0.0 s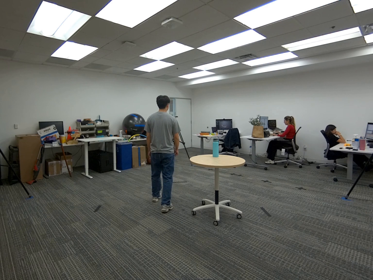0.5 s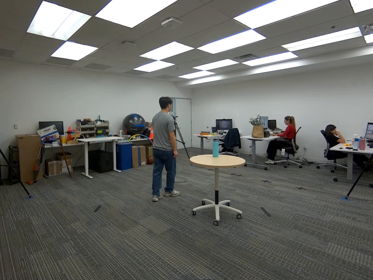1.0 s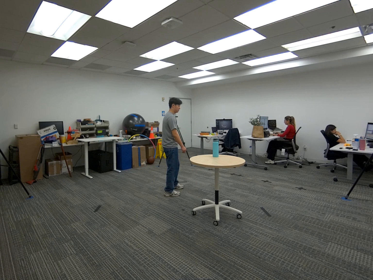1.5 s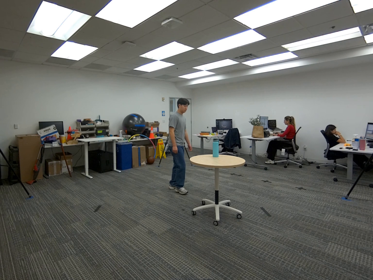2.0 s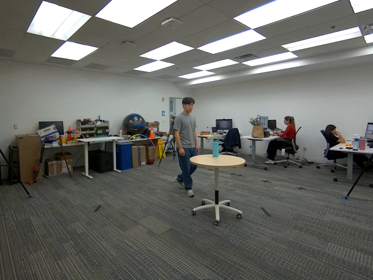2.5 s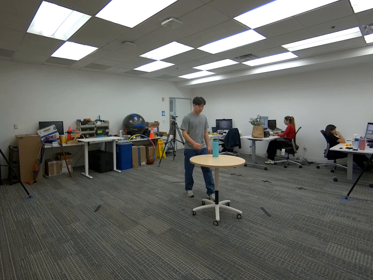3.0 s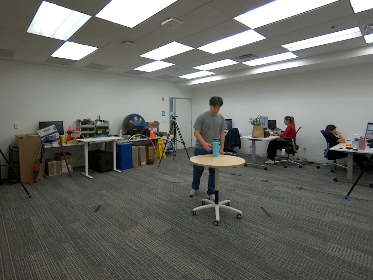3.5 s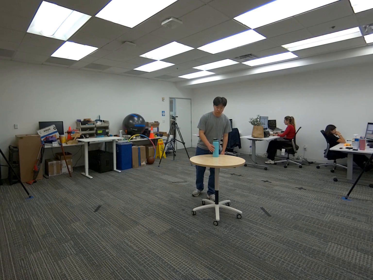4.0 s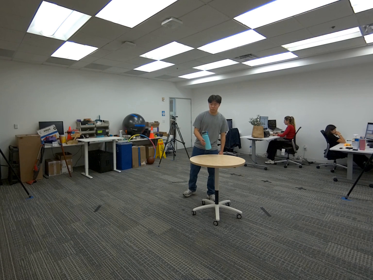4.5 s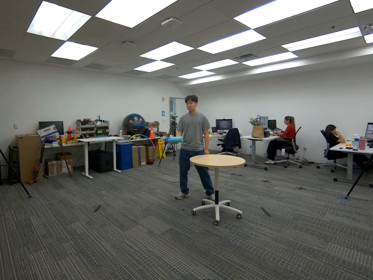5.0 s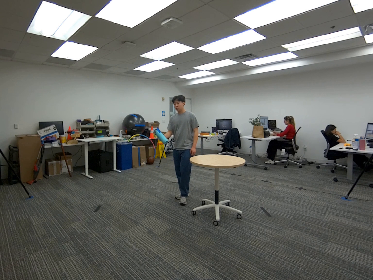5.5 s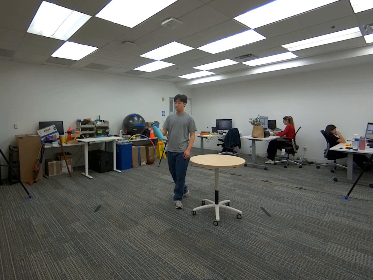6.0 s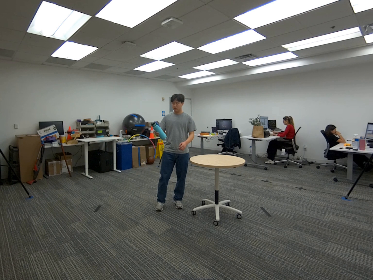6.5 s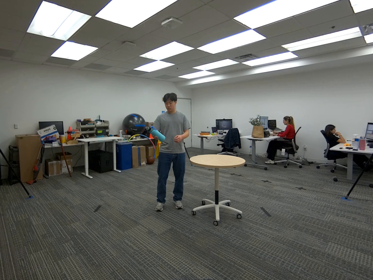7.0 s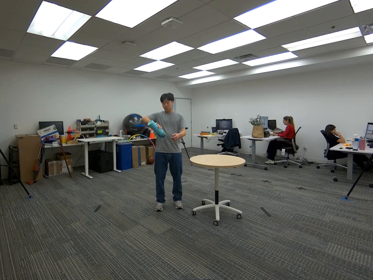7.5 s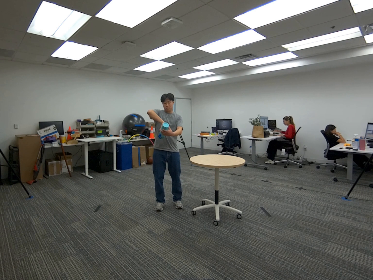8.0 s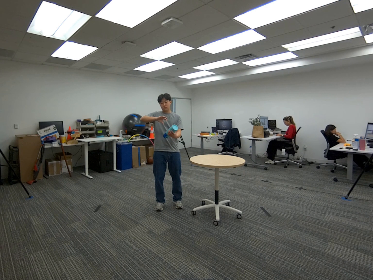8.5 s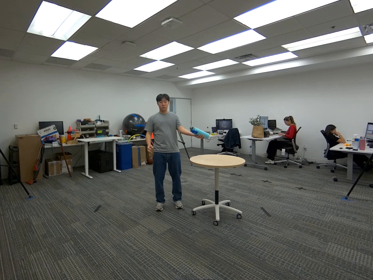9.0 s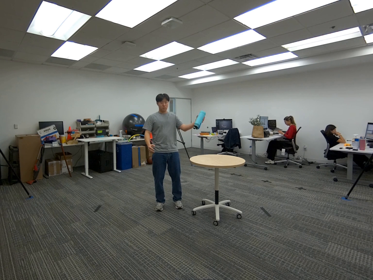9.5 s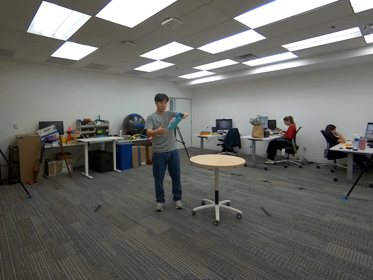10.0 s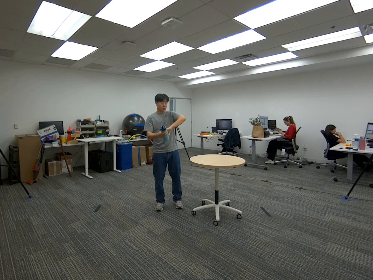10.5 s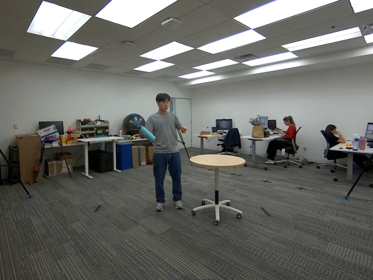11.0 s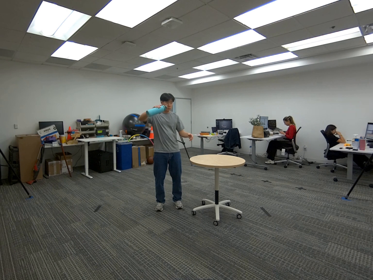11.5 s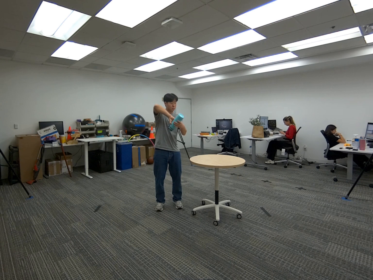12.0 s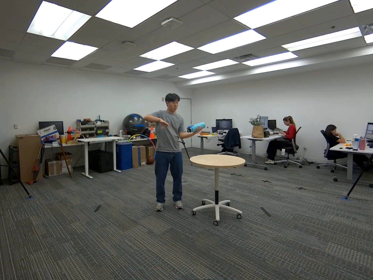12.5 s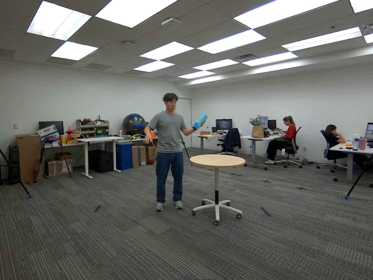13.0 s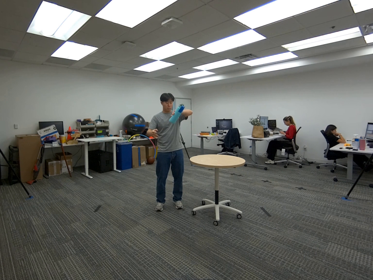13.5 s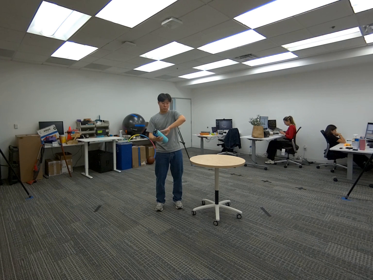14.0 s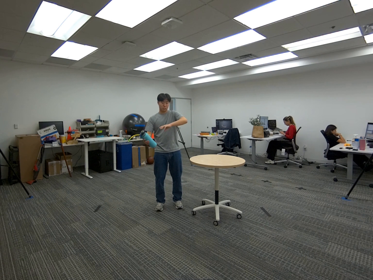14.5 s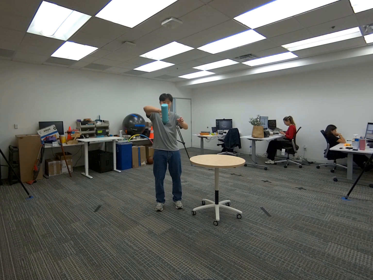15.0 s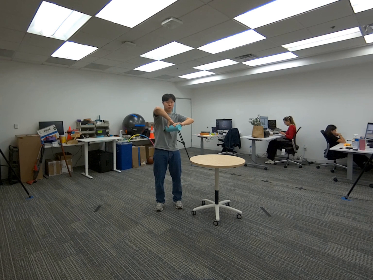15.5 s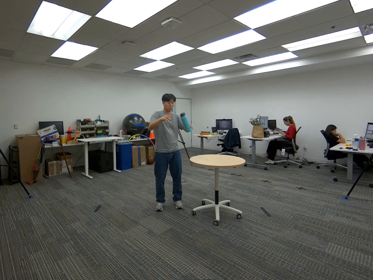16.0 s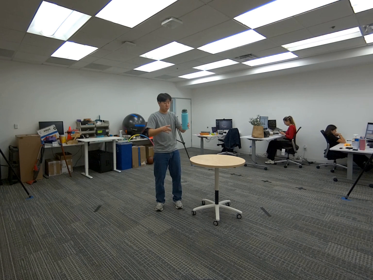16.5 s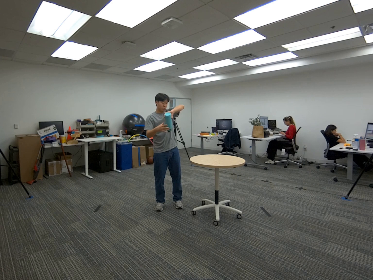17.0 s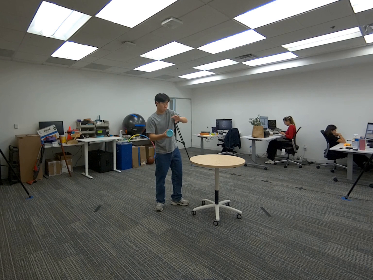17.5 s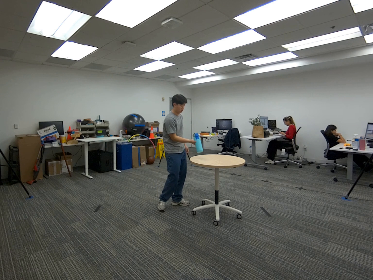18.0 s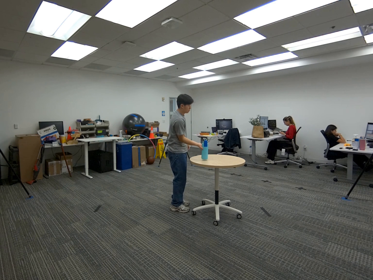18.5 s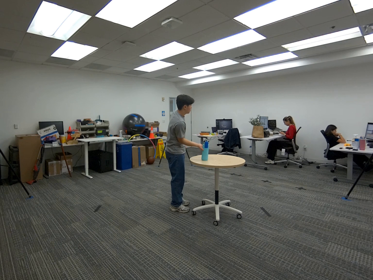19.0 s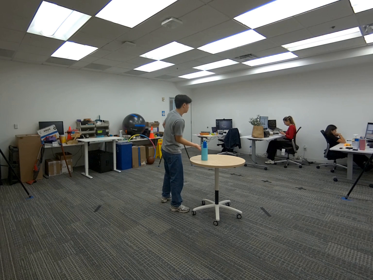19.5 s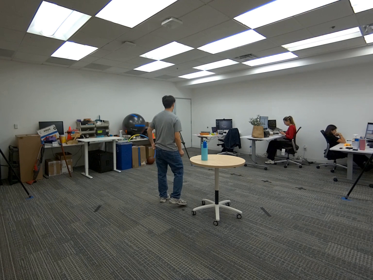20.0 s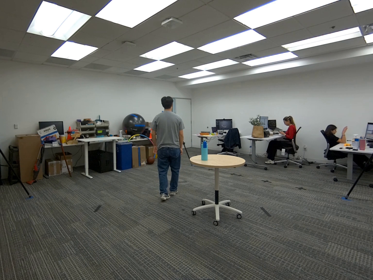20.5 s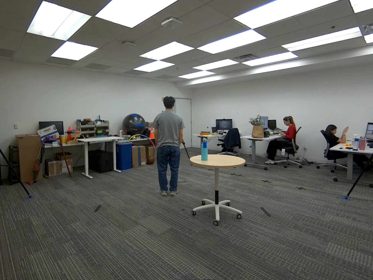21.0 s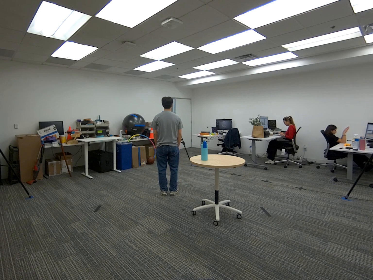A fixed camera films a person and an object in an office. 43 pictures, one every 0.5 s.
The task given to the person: Walk to the cyan water bottle on the round table. Pick up the bottle with your right hand, rotate and hand it over to your left hand. And keep alternating hands while rotating the bottle. Once done, place the bottle back on the round table.
